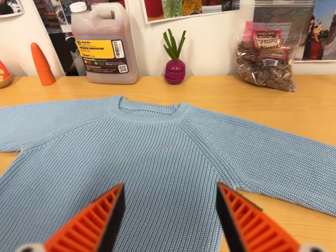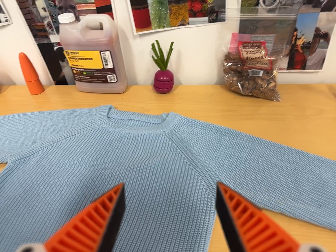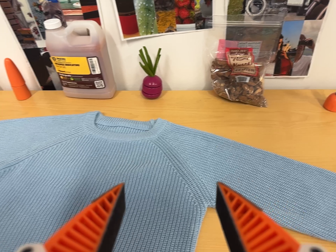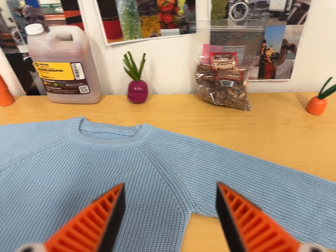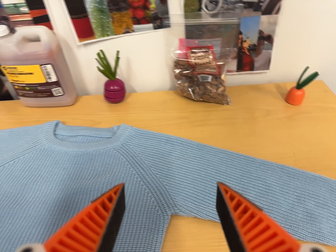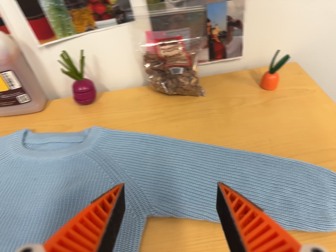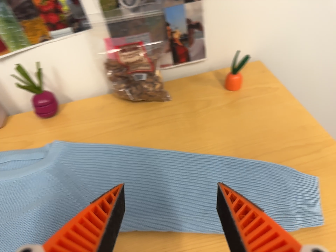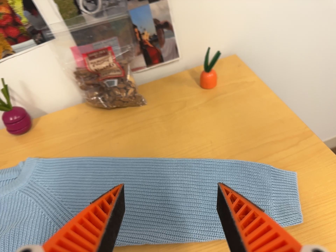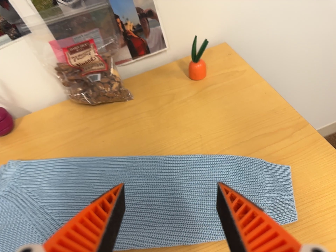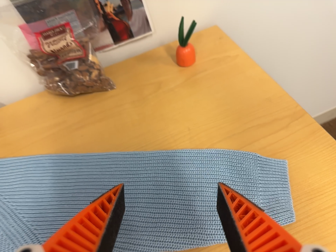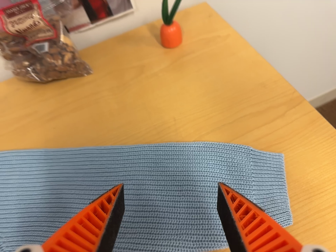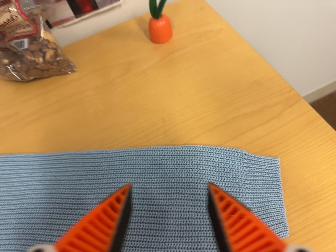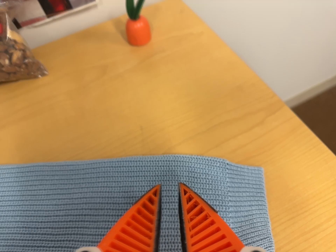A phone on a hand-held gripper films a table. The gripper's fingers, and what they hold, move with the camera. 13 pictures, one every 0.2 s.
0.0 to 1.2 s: The camera swings to its right by about 15 degrees, and the scene slides to the left. It travels to its right and toward the top of its view, about 16 cm, so close, fixed things drift to the left. It rolls about its line of sight by about 15 degrees, and the scene rotates counterclockwise.
1.2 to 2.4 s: The camera travels forward and to its right, about 20 cm, so what stands in front looms larger. Its aim tips toward the bottom of its view by about 10 degrees. It rolls about its line of sight by about 10 degrees, and the scene rotates counterclockwise.
The film runs backward here.
